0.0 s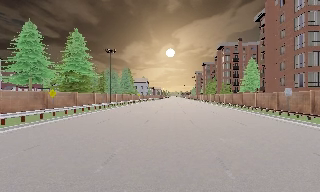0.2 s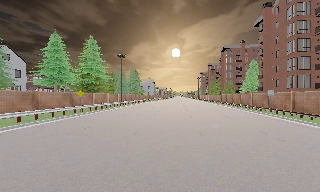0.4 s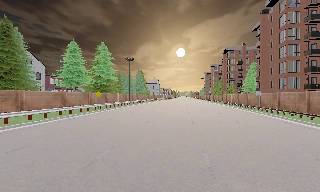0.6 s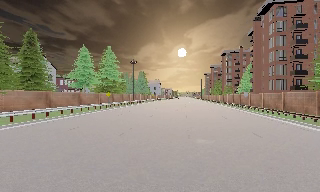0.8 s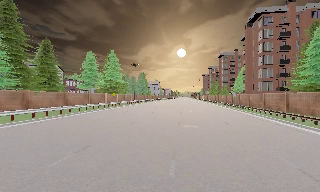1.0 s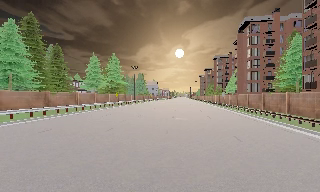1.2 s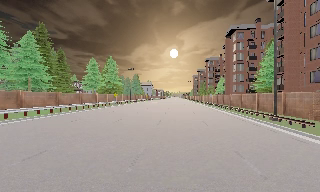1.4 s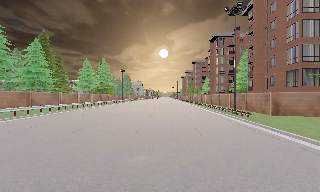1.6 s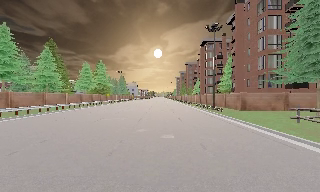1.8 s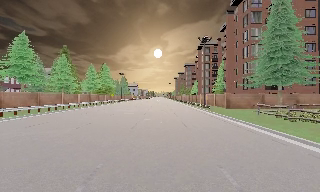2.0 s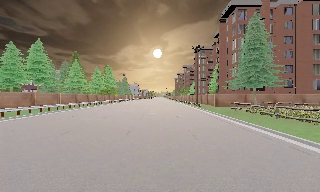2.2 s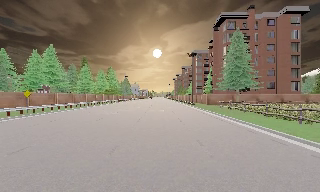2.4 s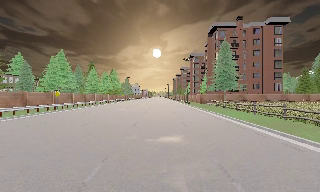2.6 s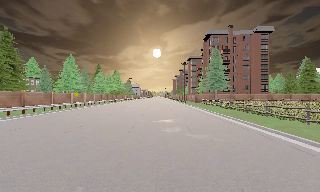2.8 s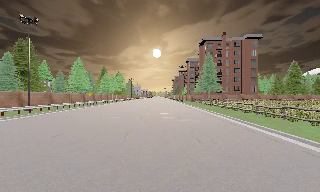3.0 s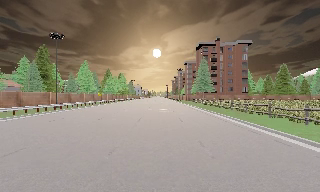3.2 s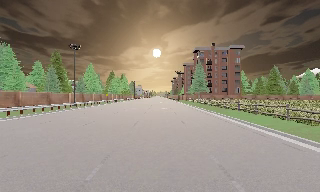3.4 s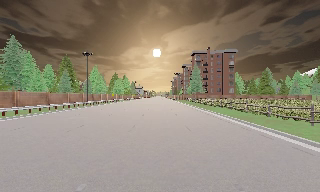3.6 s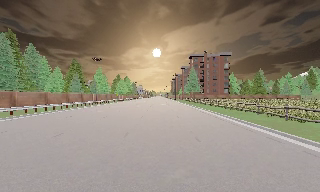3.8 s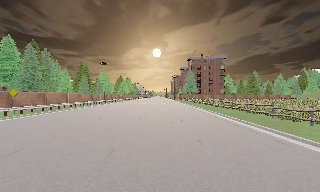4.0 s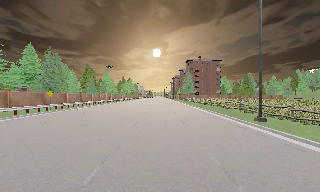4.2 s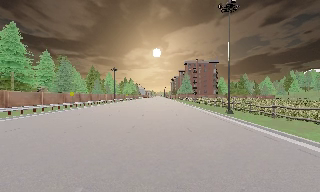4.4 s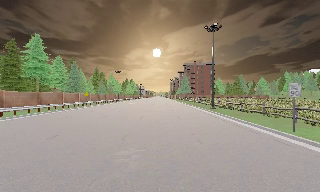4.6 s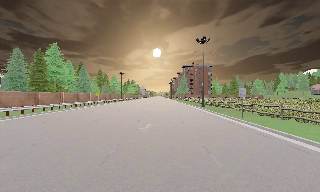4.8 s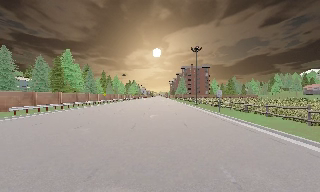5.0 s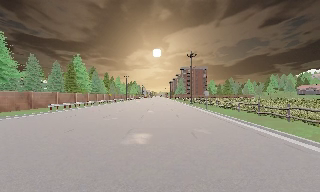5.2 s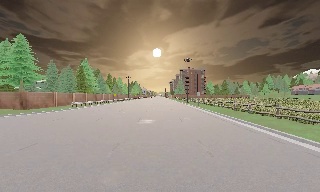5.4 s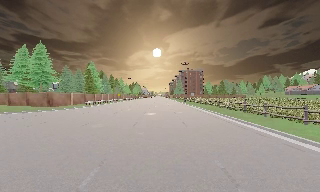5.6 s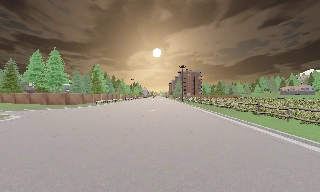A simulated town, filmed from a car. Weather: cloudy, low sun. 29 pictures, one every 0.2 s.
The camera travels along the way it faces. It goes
backward.
0.0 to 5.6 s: The camera travels backward, about 135 m, so what stands in front gets smaller.
The film runs backward here.
